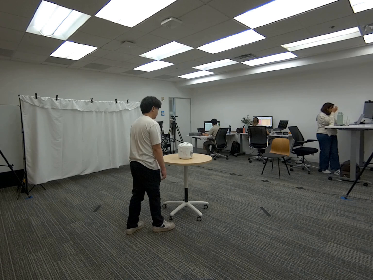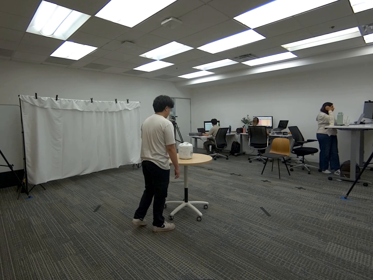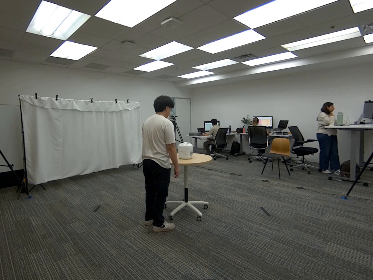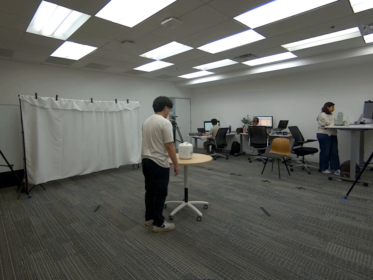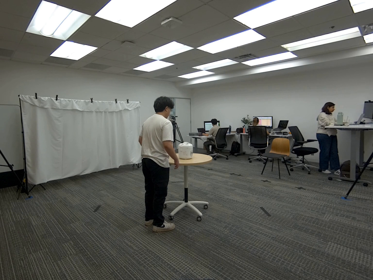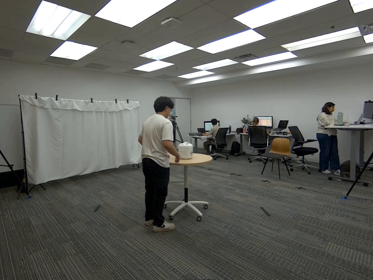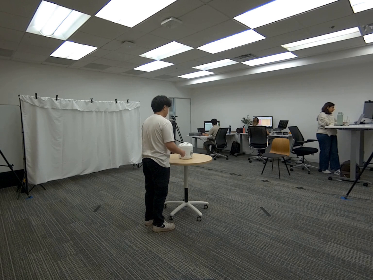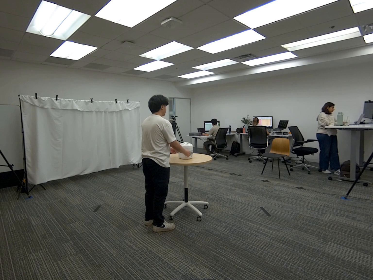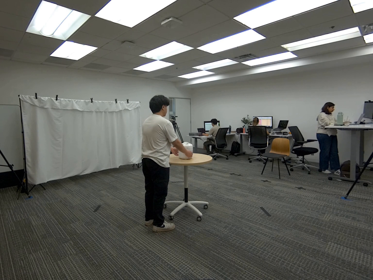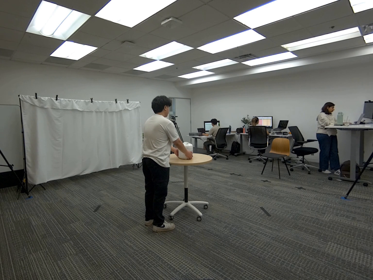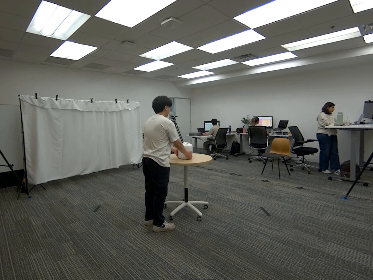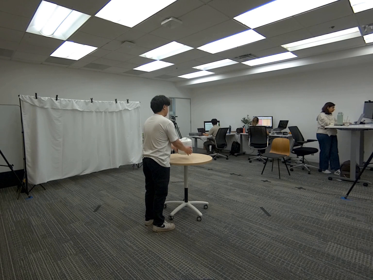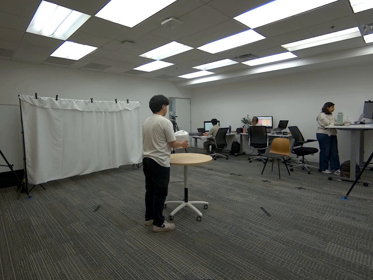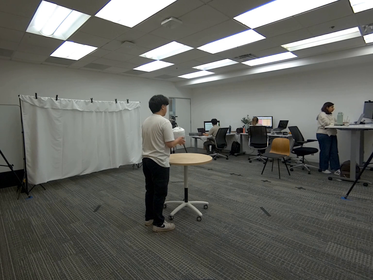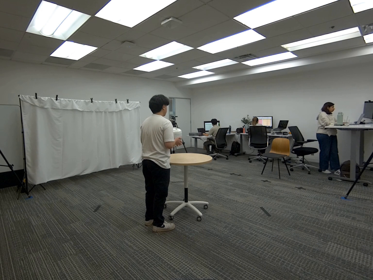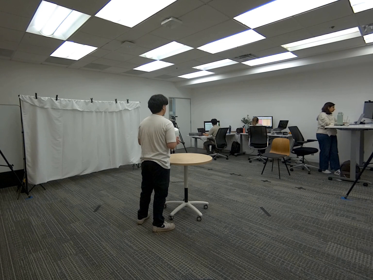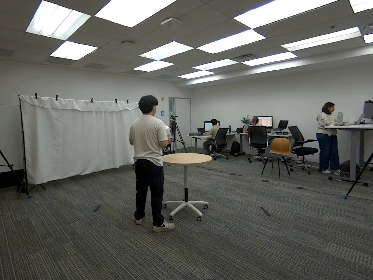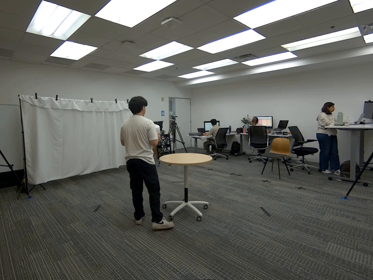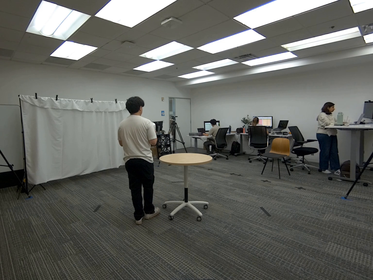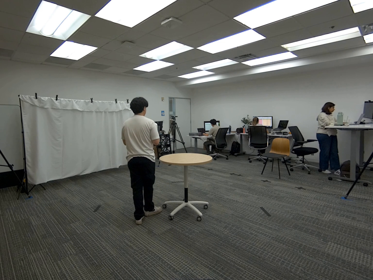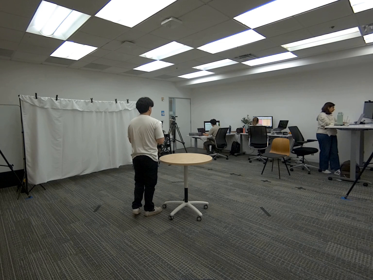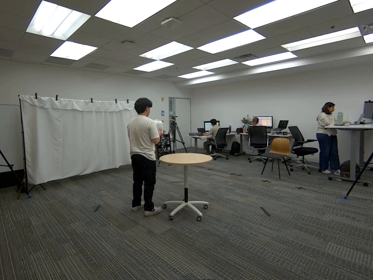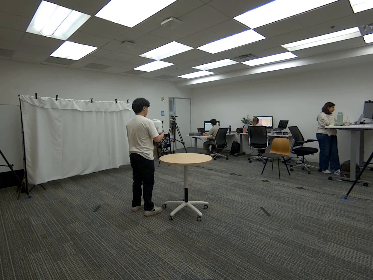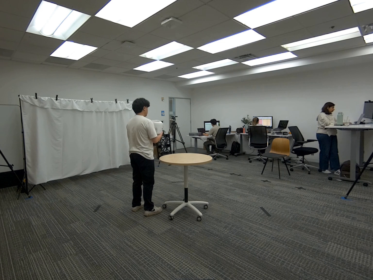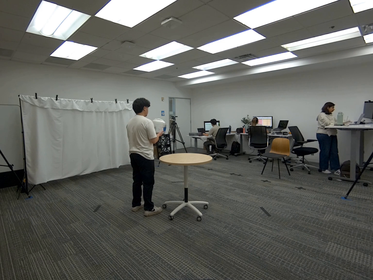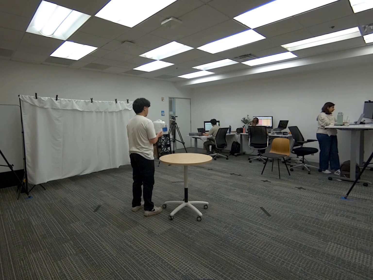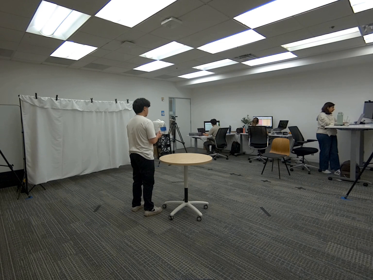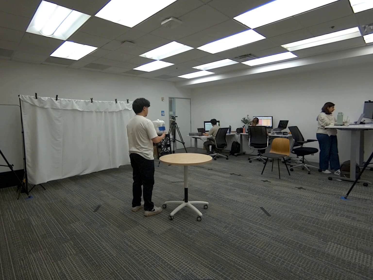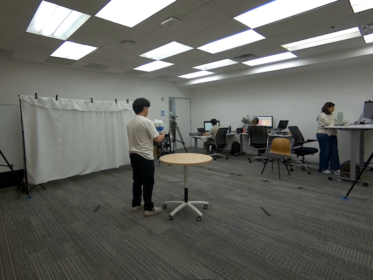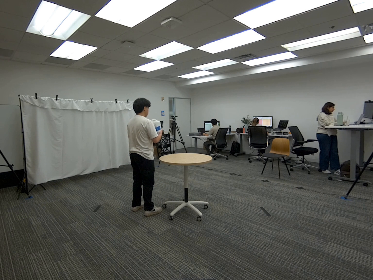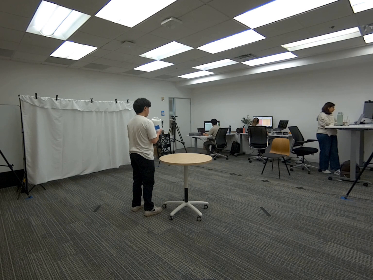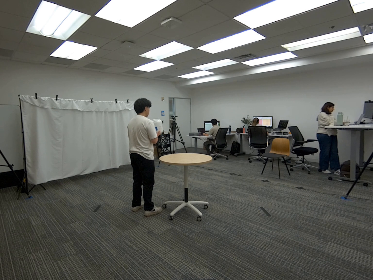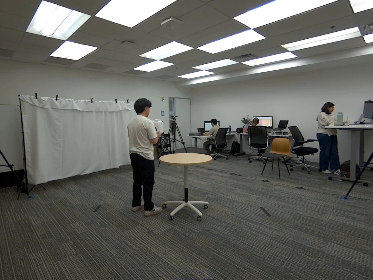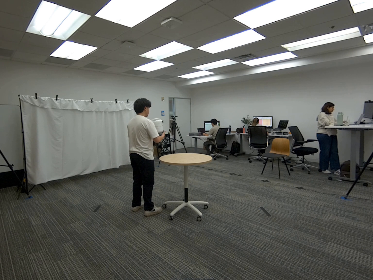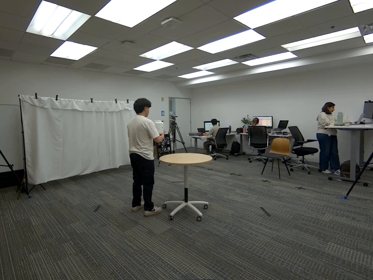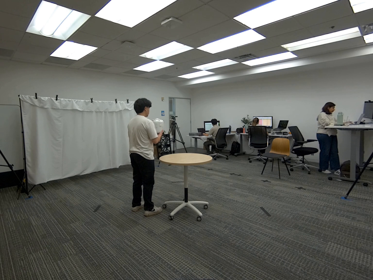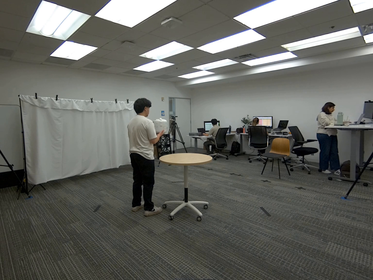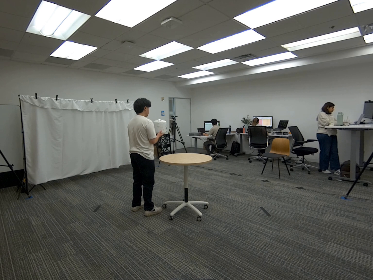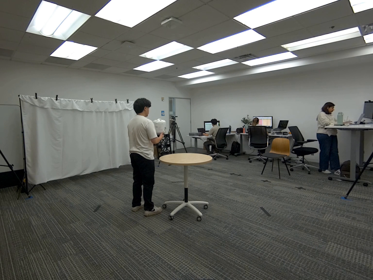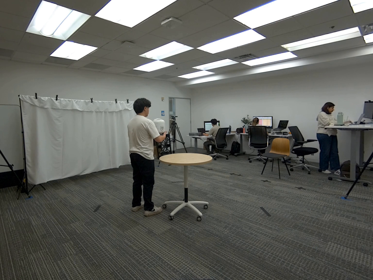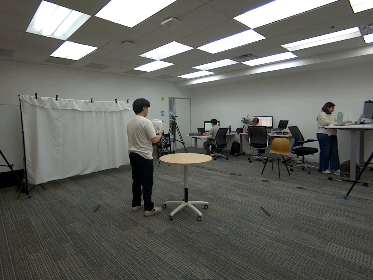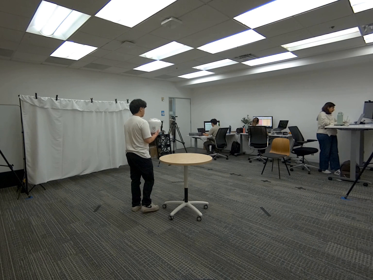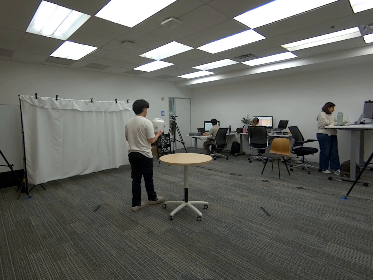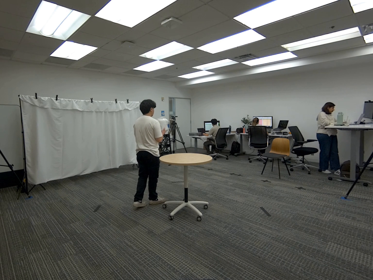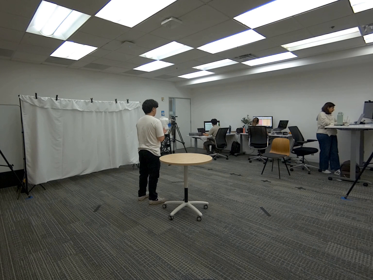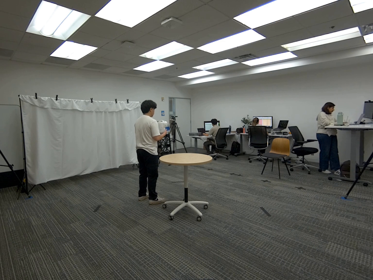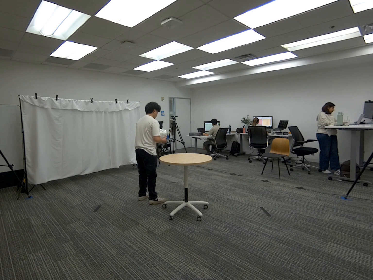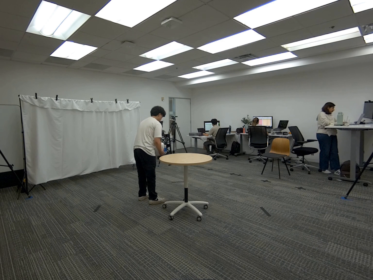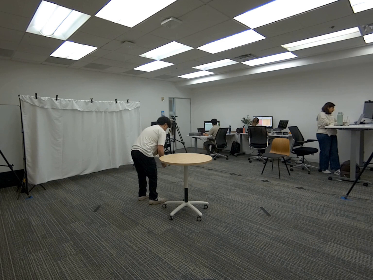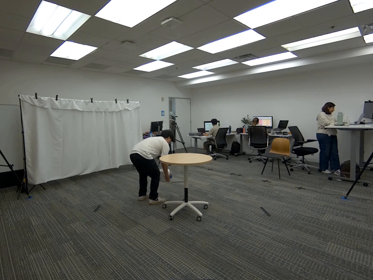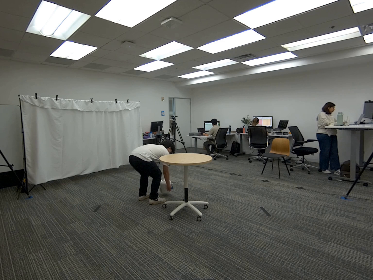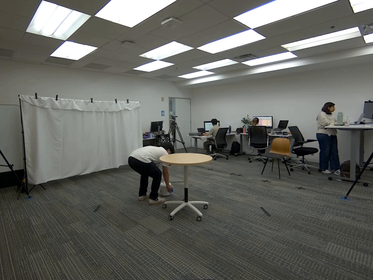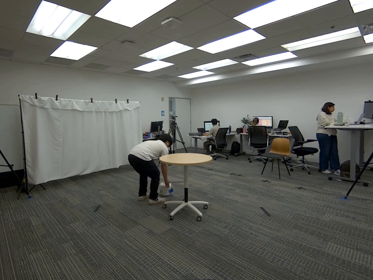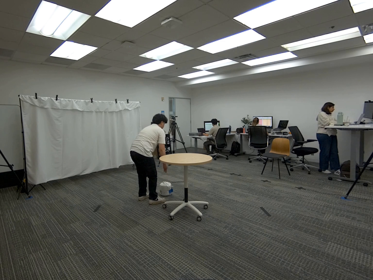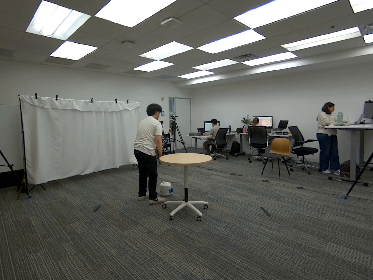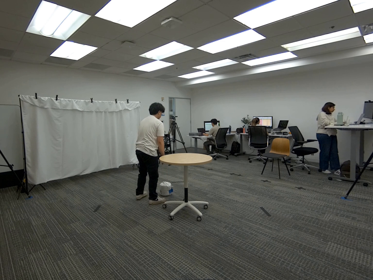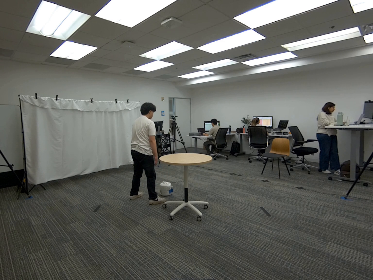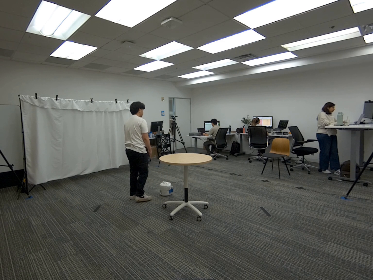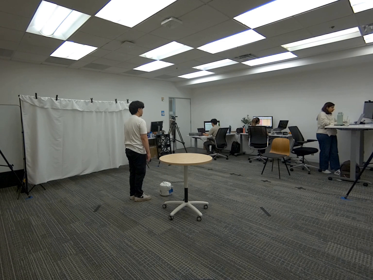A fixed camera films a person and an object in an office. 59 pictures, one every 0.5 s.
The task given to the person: Walk over to the rice cooker on the round table and pick up the rice cooker using both hands. Rotate the rice cooker a few times and place on the ground when finished.
